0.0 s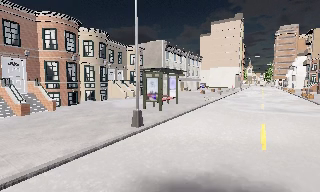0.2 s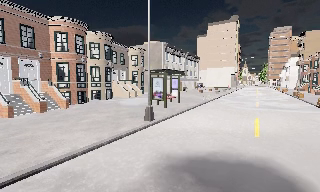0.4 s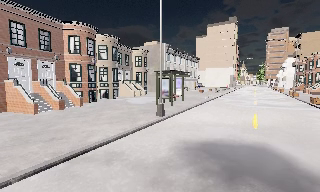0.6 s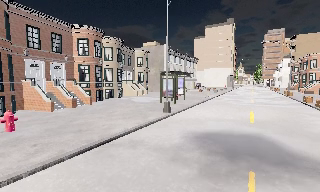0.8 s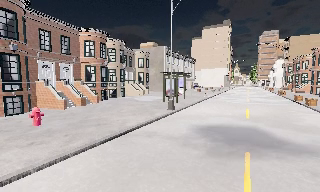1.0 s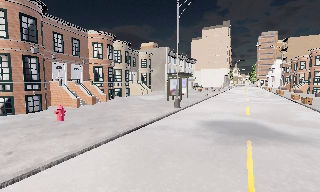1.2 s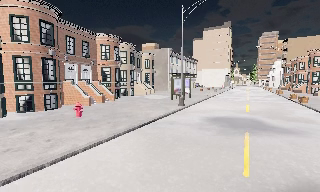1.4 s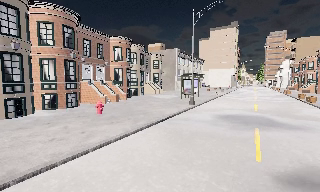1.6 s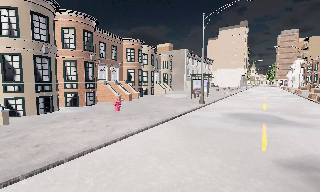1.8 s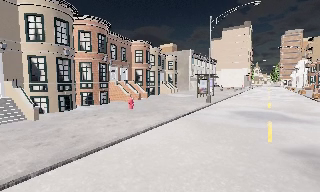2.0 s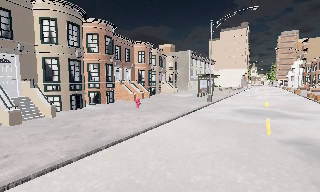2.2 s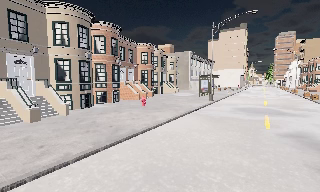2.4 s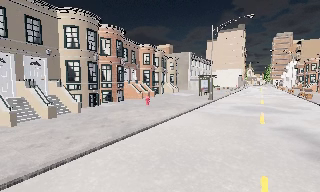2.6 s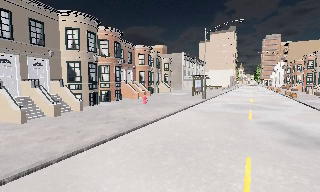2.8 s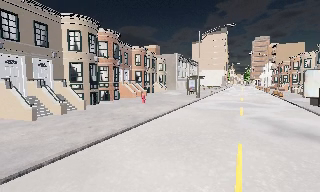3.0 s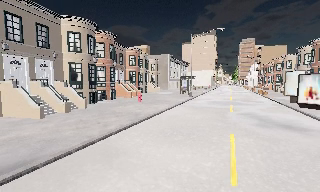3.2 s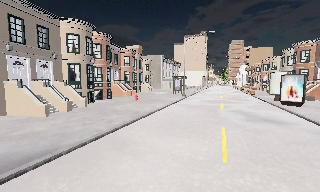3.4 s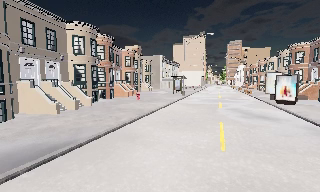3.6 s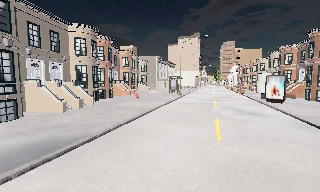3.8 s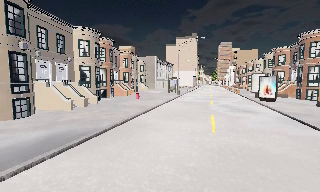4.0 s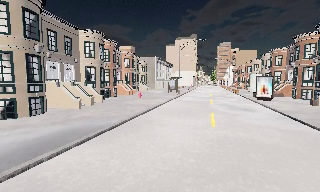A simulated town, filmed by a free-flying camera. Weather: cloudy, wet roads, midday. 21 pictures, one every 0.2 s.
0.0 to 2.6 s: The camera travels backward and to its left, about 12 m, so what stands in front gets smaller.
2.6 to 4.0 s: The camera pans to its right, which is clockwise from overhead, by about 15 degrees. It travels backward and to its left, about 6 m, so what stands in front gets smaller.
The film runs forward here.
